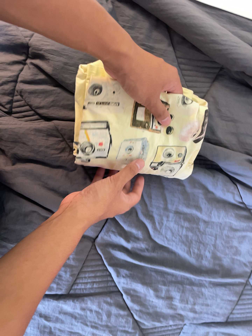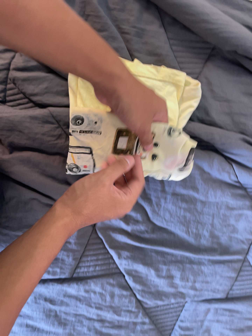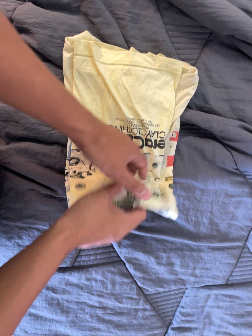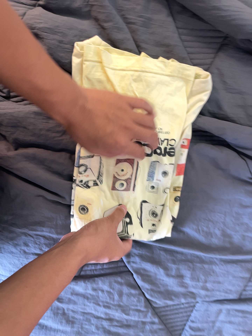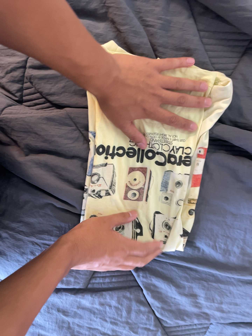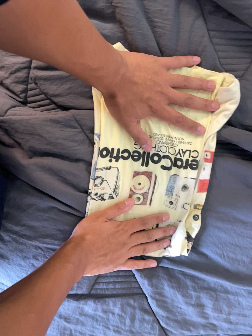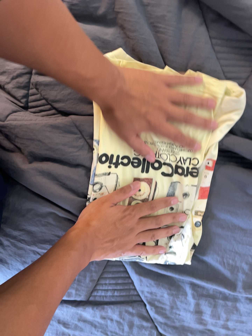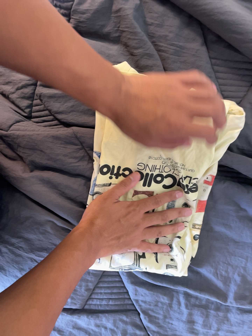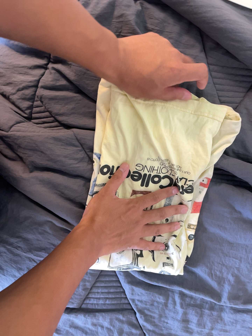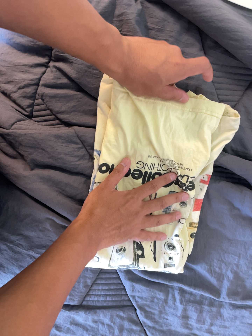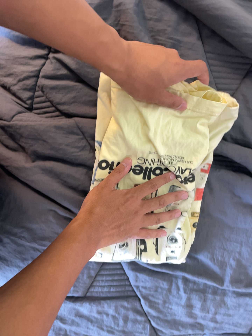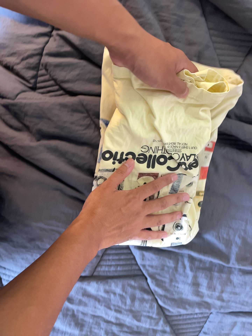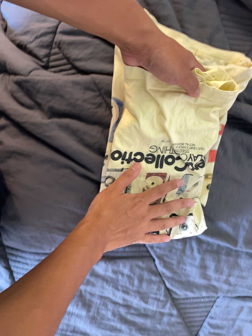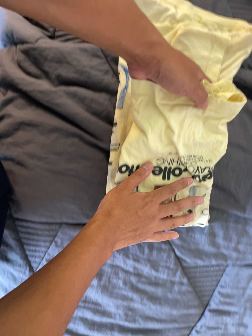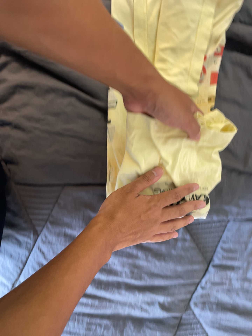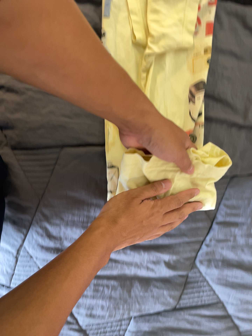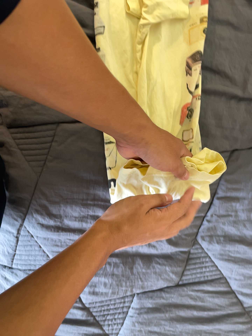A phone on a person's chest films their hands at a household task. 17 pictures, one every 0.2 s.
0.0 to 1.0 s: The camera travels forward, about 5 cm, so what stands in front looms larger.
1.0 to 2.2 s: The camera shifts only a little, or ends up much as it began.
2.2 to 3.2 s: The camera travels toward the bottom of its view, about 26 cm, so close, fixed things drift upward. It rolls about its line of sight by about 10 degrees, and the scene rotates counterclockwise.
The film runs backward here.
